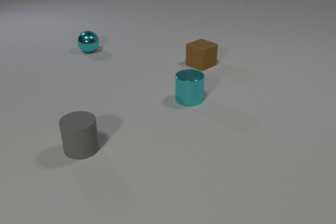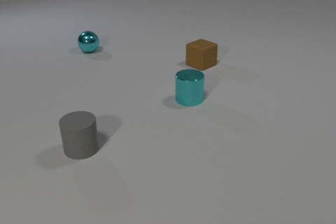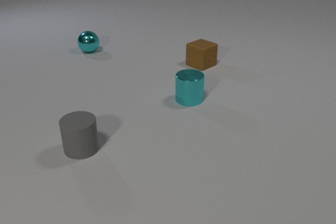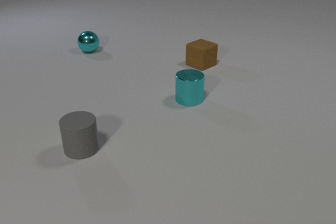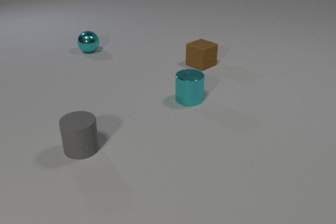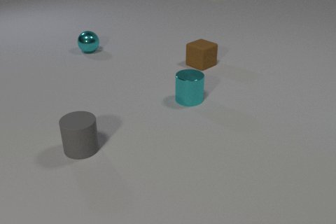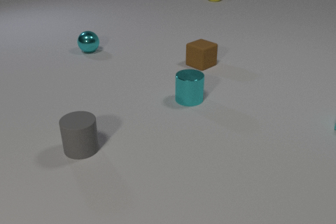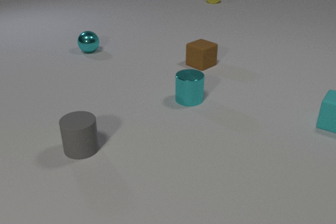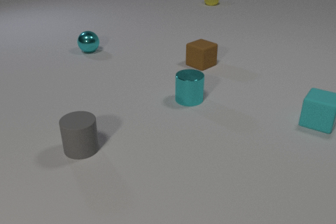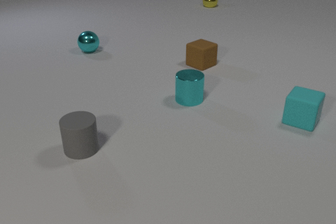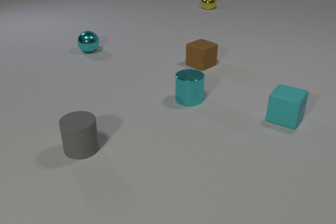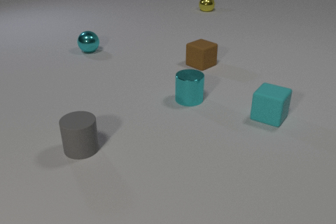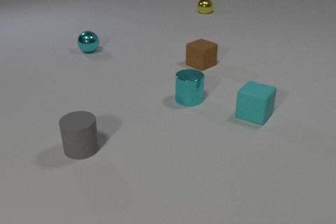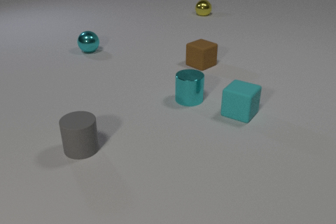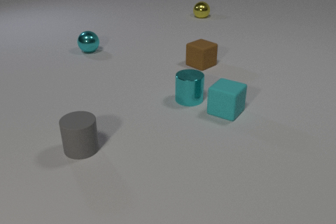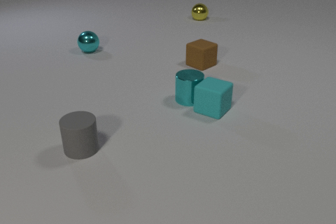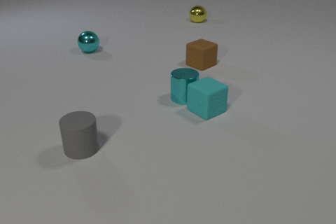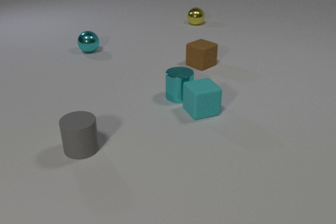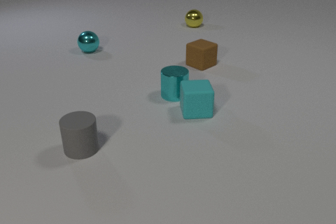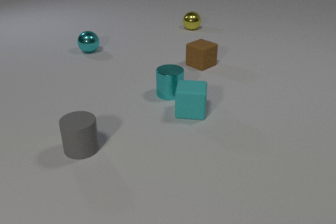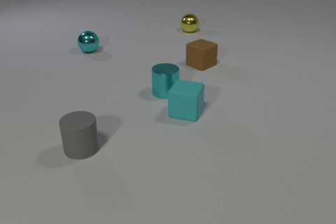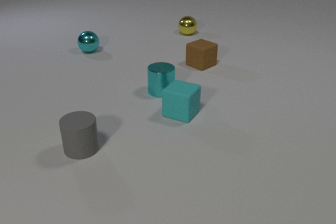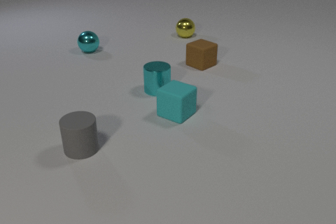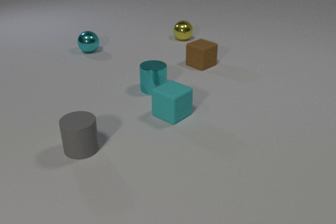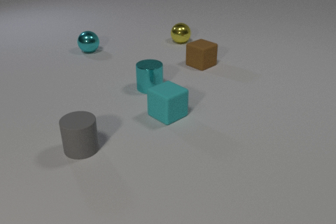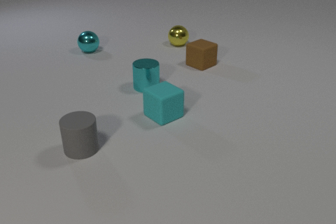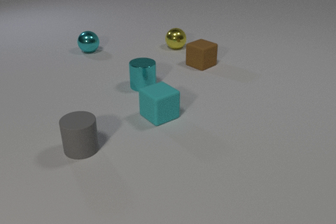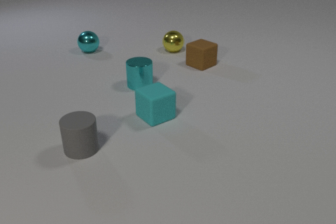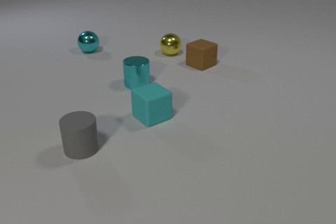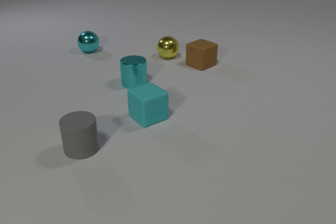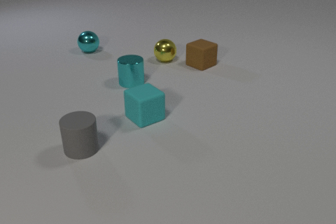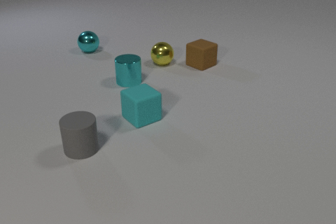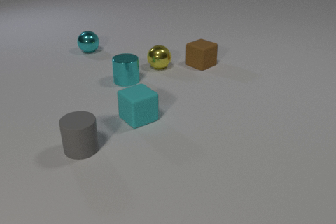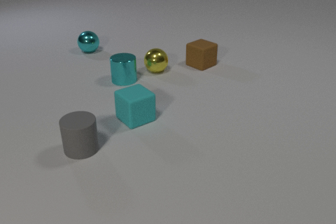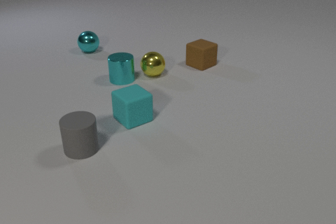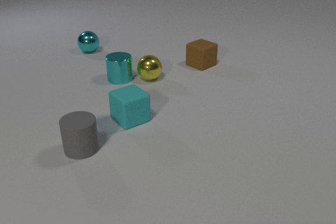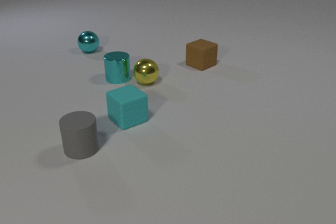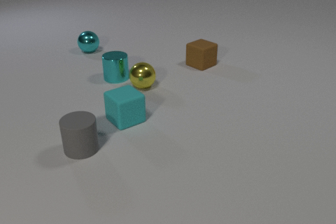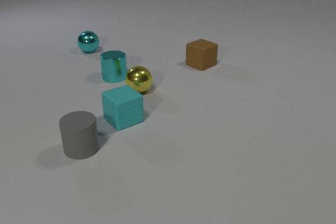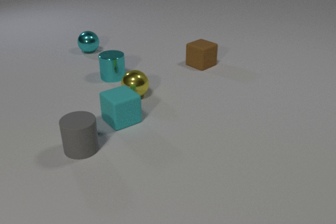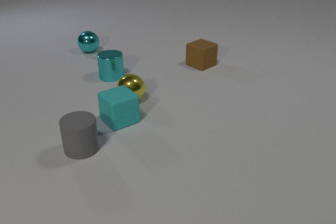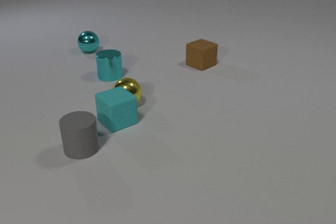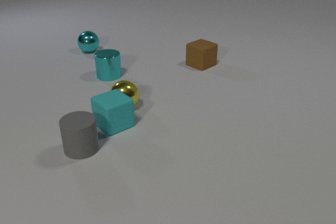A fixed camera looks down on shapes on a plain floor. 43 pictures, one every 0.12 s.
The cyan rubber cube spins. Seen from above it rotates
clockwise.
The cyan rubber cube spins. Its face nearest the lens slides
to the left.
0.00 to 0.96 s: The cyan rubber cube comes in at the right edge, slides to the left. The yellow metal sphere comes in at the top edge, rolls toward the camera.
0.96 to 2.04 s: The cyan rubber cube slides to the left, spins clockwise seen from above by about 30 degrees, its near face sliding to the left. The cyan metal cylinder slides to the left and away from the camera. The yellow metal sphere rolls toward the camera. The cyan rubber cube and the cyan metal cylinder collide.
2.04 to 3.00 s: The cyan rubber cube slides to the left, spins so that its near face slides to the left, clockwise seen from above. The cyan metal cylinder slides to the left and away from the camera. The yellow metal sphere rolls toward the camera.
3.00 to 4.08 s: The cyan rubber cube slides to the left. The cyan metal cylinder slides to the left and away from the camera. The yellow metal sphere rolls toward the camera.
4.08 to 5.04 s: The cyan rubber cube slides to the left and toward the camera. The cyan metal cylinder slides to the left and away from the camera. The yellow metal sphere rolls toward the camera. The cyan rubber cube and the yellow metal sphere collide.
What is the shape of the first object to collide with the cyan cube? cylinder.
How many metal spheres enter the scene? 1.
What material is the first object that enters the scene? metal.
